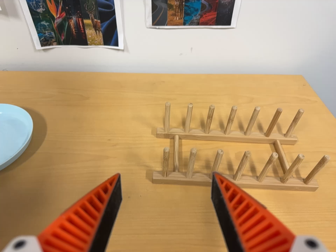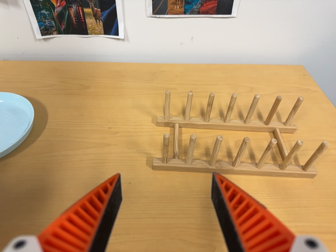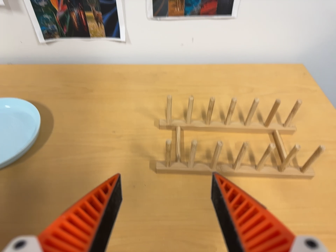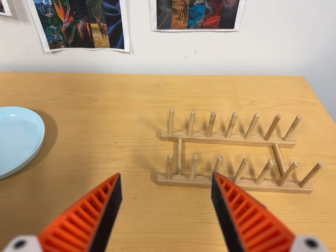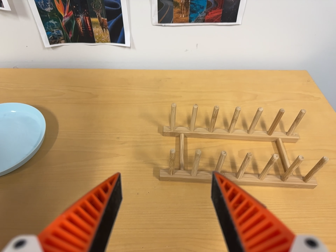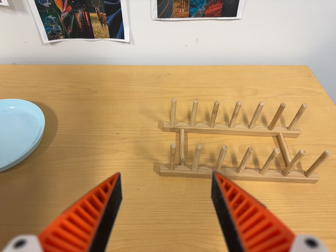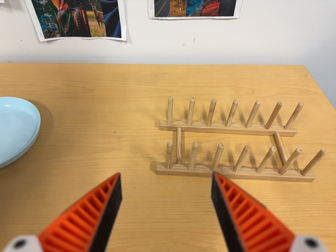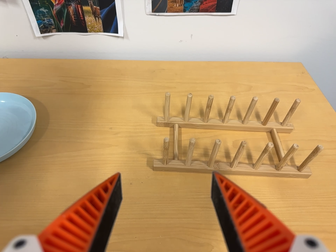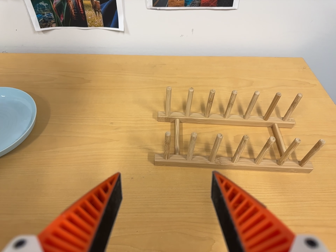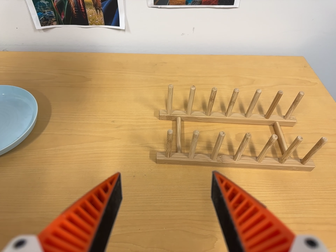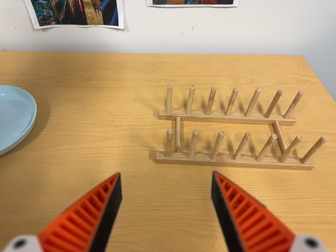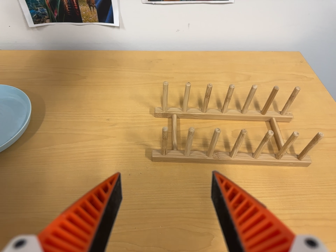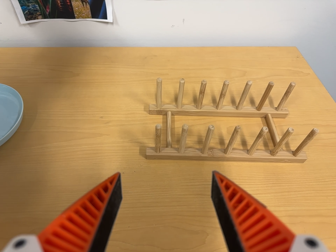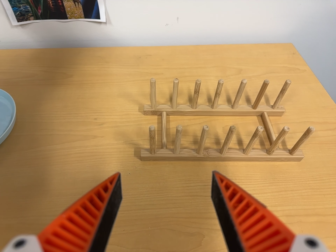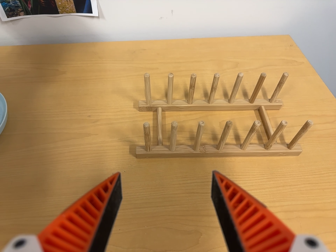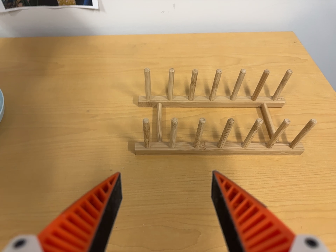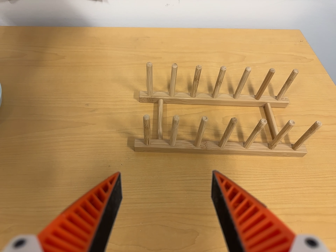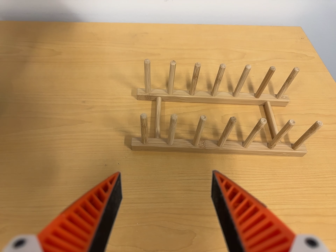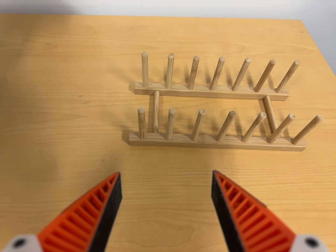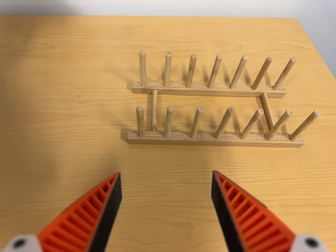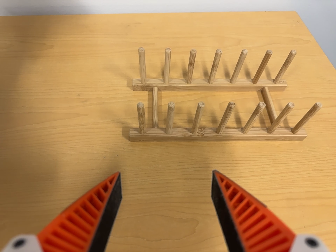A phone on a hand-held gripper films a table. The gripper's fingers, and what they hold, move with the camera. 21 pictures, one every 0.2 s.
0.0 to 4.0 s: The camera travels forward, about 5 cm, so what stands in front looms larger. Its aim tips toward the bottom of its view by about 10 degrees, and the scene shifts upward.
The film runs forward here.
